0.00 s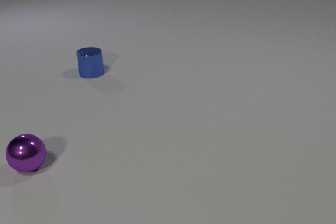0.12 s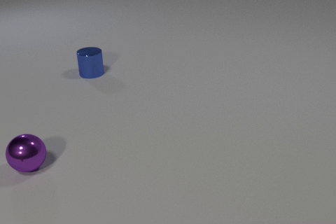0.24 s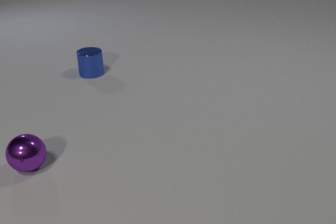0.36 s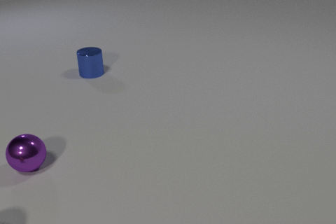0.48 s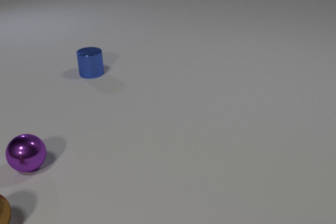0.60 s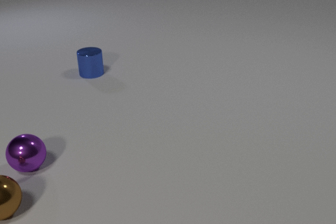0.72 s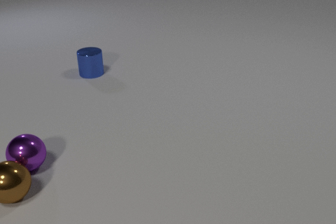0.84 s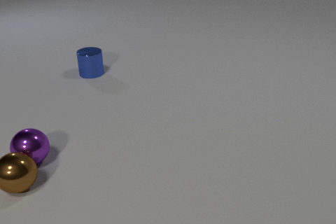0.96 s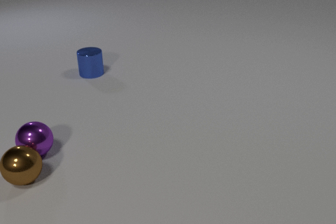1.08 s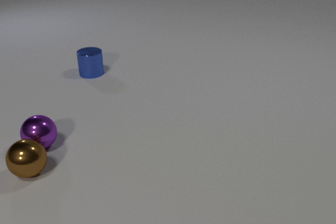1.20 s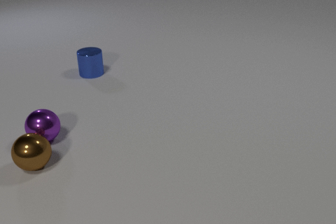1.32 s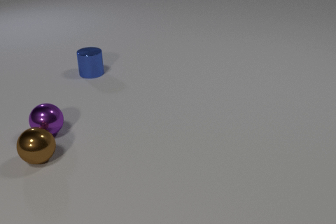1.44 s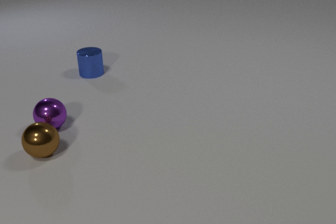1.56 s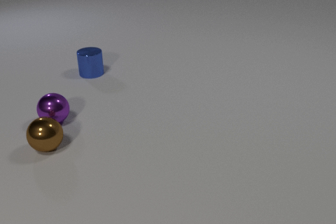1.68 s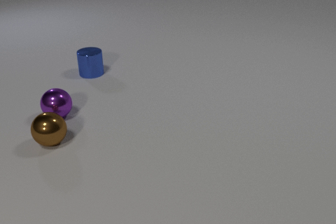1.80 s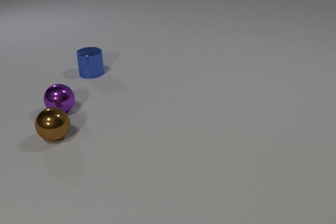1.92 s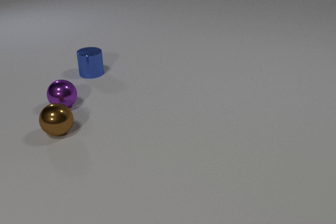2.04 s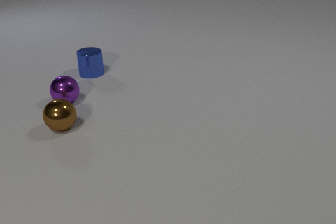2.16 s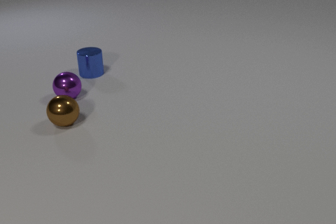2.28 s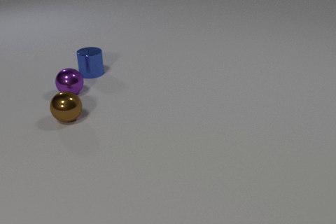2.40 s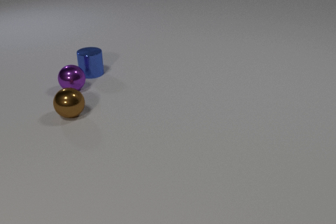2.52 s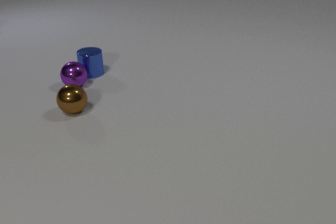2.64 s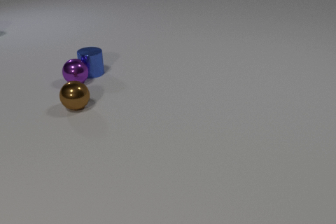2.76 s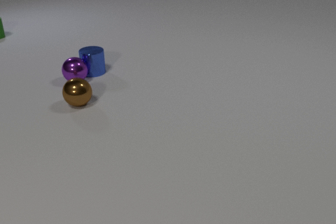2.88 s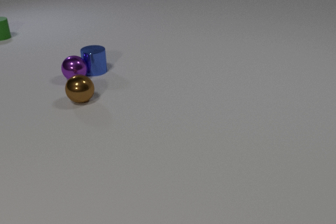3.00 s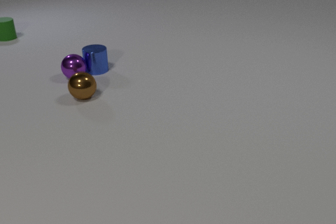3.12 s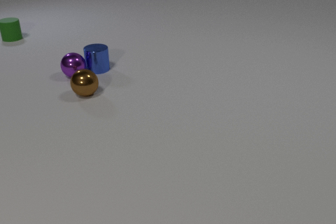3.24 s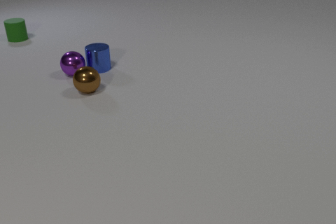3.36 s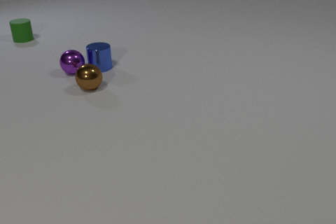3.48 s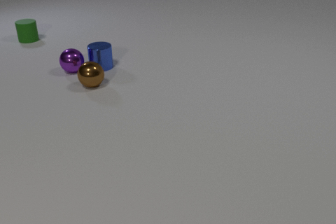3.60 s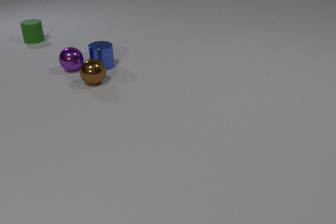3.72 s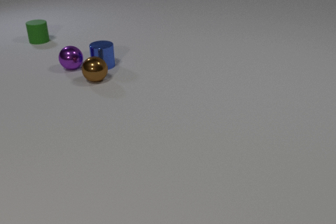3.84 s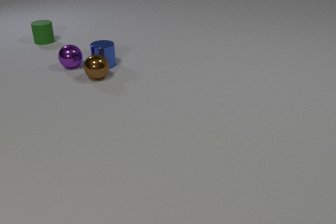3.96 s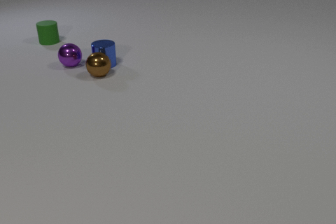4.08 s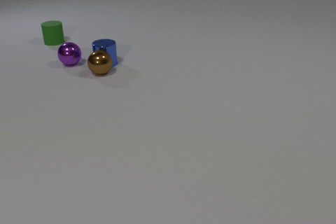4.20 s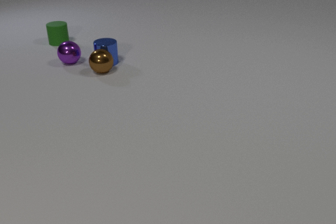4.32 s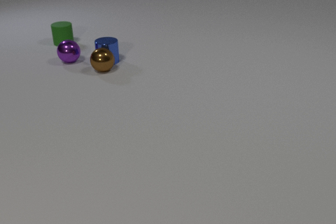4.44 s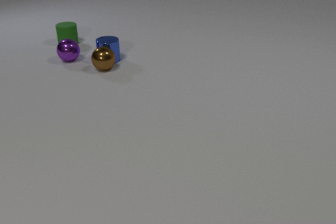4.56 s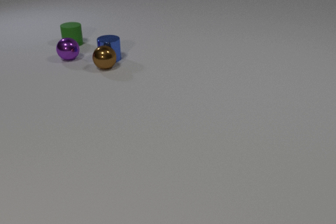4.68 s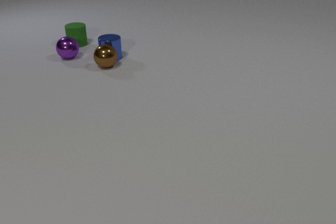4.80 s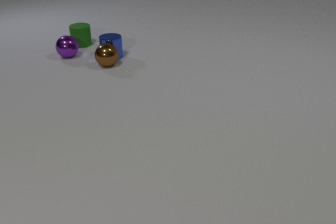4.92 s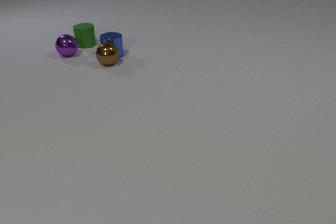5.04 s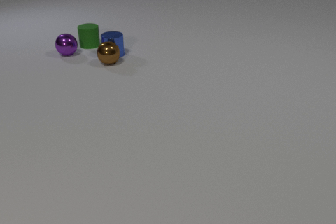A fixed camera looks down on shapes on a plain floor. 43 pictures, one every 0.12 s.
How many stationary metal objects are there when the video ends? 0.
How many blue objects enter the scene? 0.
What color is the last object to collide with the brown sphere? blue.
0.00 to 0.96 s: The brown metal sphere comes in at the left edge, rolls away from the camera and to the right. The purple metal sphere rolls away from the camera. The brown metal sphere and the purple metal sphere collide.
0.96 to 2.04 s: The brown metal sphere rolls away from the camera and to the right. The purple metal sphere rolls away from the camera.
2.04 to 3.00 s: The brown metal sphere rolls away from the camera. The purple metal sphere rolls away from the camera. The blue metal cylinder slides away from the camera and to the right. The green rubber cylinder comes in at the left edge, slides to the right and toward the camera. The purple metal sphere and the blue metal cylinder collide.
3.00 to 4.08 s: The brown metal sphere rolls away from the camera. The purple metal sphere rolls away from the camera. The blue metal cylinder slides away from the camera and to the right. The green rubber cylinder slides to the right and toward the camera. The brown metal sphere and the blue metal cylinder collide.
4.08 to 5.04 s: The brown metal sphere rolls away from the camera. The purple metal sphere rolls away from the camera. The blue metal cylinder slides away from the camera. The green rubber cylinder slides to the right and toward the camera.
